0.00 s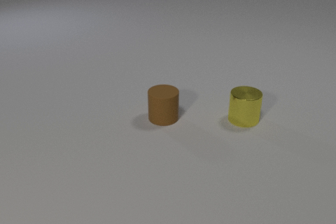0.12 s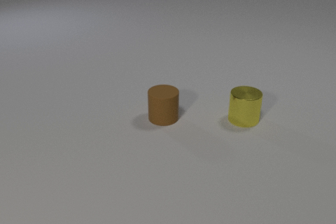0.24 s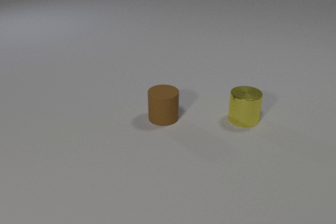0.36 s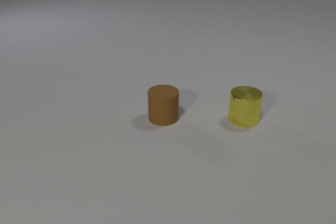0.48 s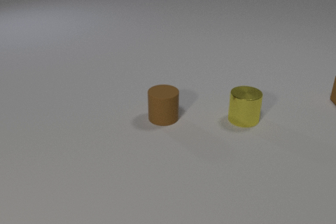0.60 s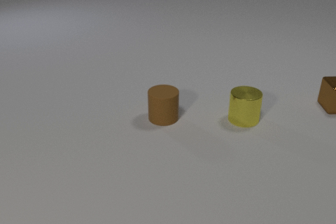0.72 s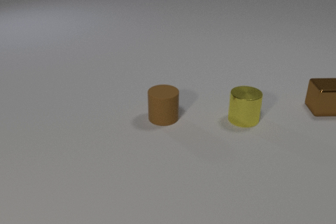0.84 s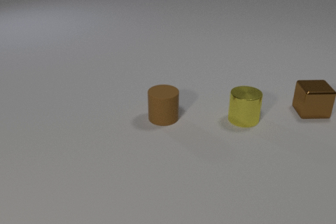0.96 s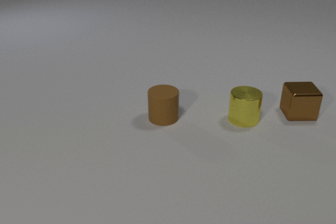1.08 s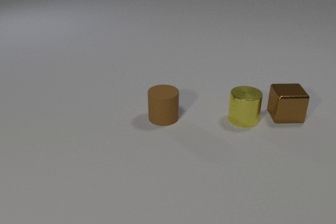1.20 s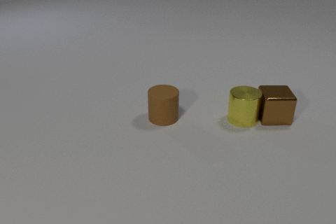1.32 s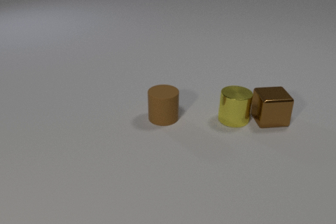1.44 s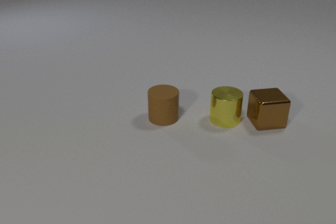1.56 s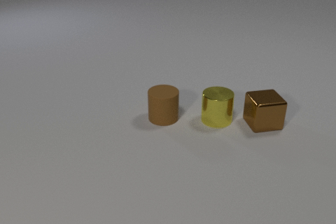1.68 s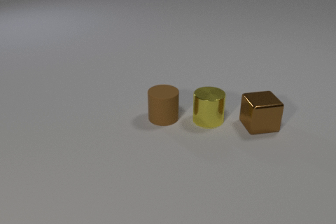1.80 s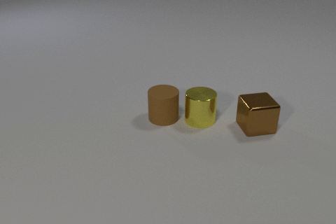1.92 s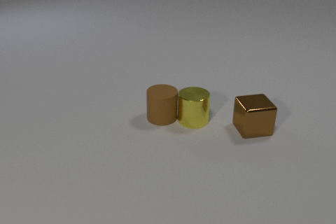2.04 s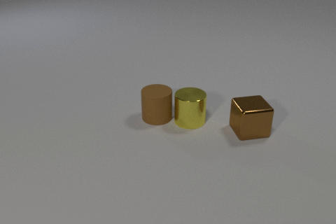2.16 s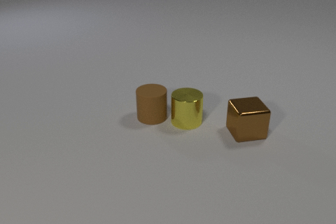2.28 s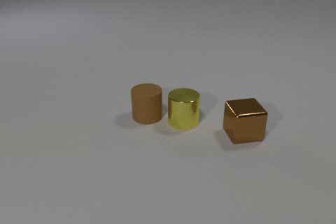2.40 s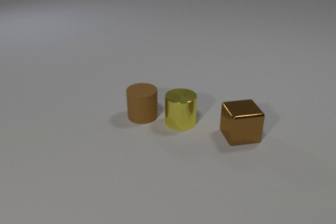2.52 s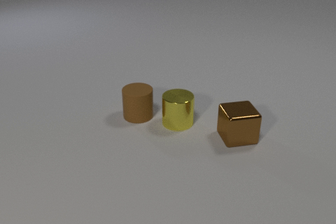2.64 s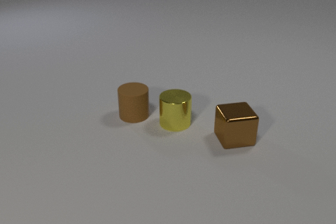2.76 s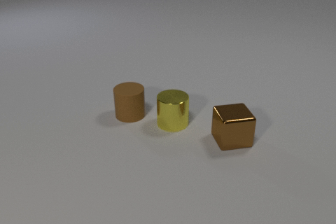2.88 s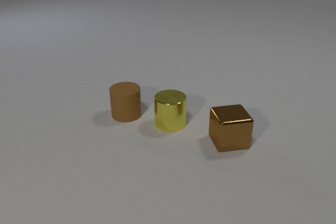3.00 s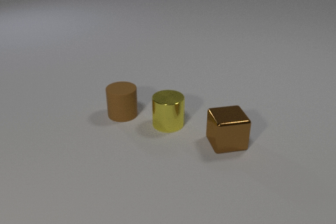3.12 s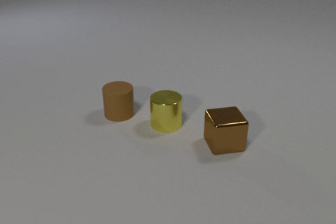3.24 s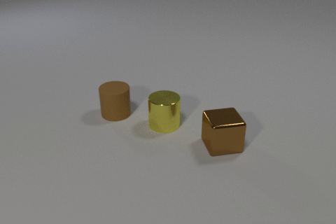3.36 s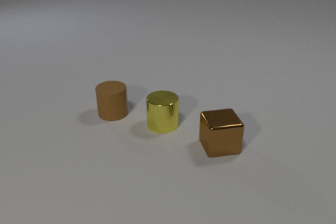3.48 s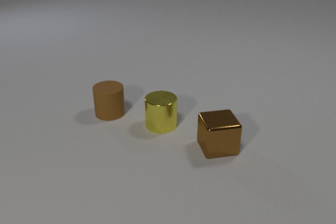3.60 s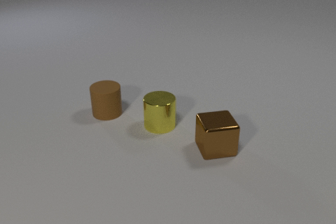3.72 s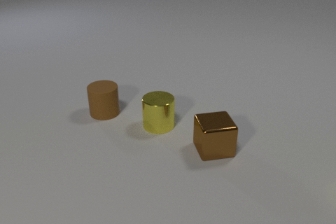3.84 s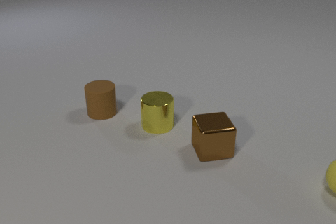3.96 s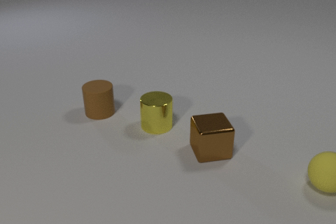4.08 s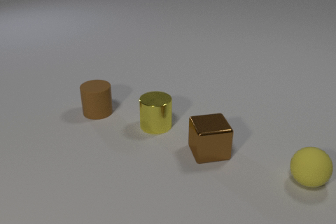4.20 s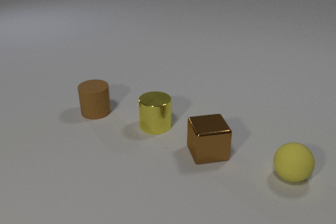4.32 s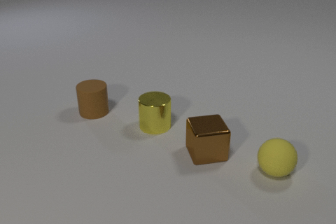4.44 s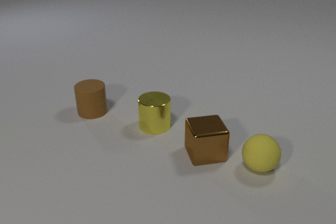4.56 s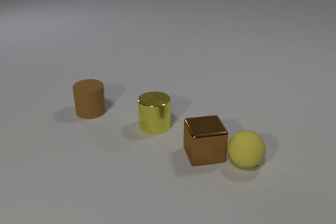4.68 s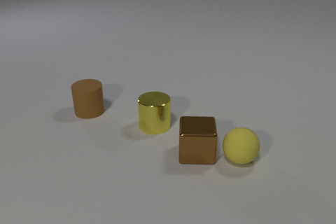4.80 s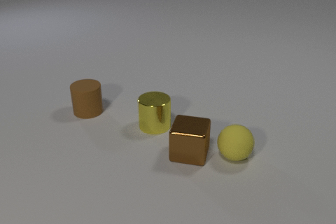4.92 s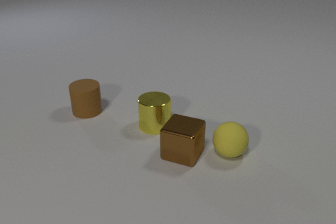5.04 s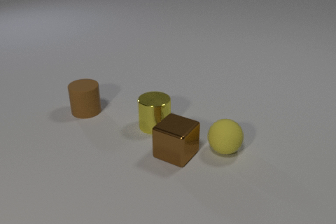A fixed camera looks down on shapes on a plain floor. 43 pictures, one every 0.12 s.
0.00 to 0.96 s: The brown metal cube comes in at the right edge, slides to the left and toward the camera.
0.96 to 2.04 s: The brown metal cube slides toward the camera and to the left. The yellow metal cylinder slides to the left. The brown rubber cylinder slides to the left. The brown metal cube and the yellow metal cylinder collide. The yellow metal cylinder and the brown rubber cylinder collide.
2.04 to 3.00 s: The brown metal cube slides toward the camera and to the left. The yellow metal cylinder slides to the left. The brown rubber cylinder slides to the left.
3.00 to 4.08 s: The brown metal cube slides toward the camera and to the left. The yellow metal cylinder slides to the left. The yellow rubber sphere comes in at the right edge, rolls to the left. The brown rubber cylinder slides to the left.
4.08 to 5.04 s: The brown metal cube slides to the left, spins so that its near face slides to the left, clockwise seen from above. The yellow rubber sphere rolls to the left. The brown rubber cylinder slides to the left. The brown metal cube and the yellow rubber sphere collide.
What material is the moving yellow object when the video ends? rubber.
How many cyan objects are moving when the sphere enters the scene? 0.
How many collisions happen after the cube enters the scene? 3.
